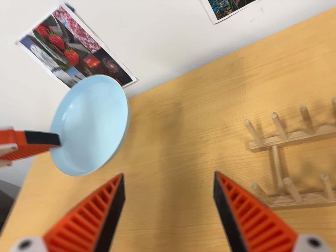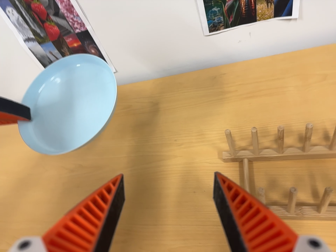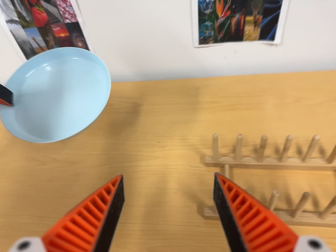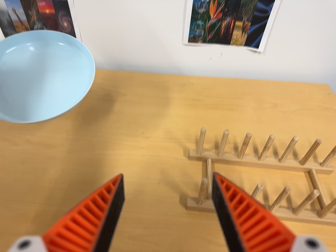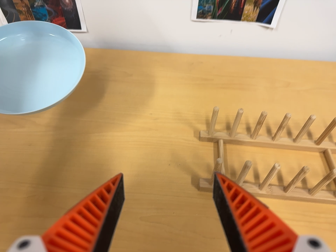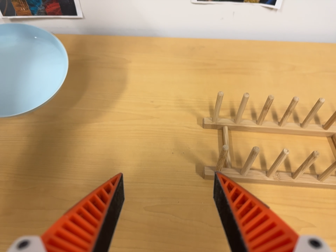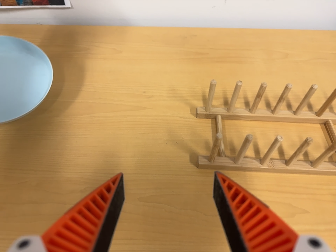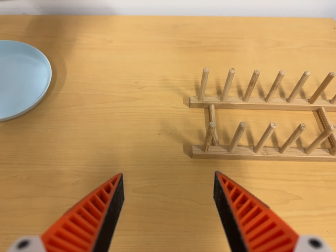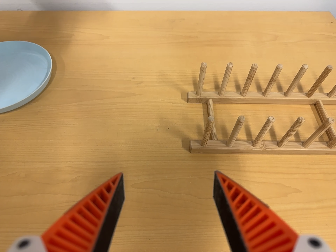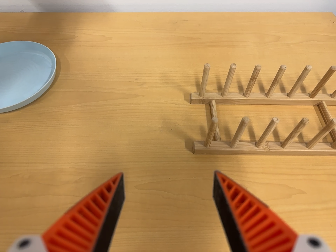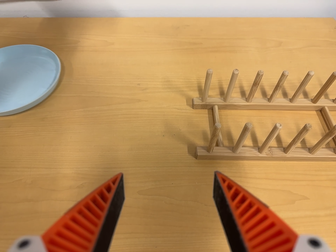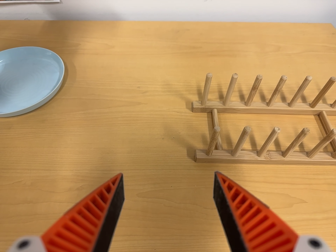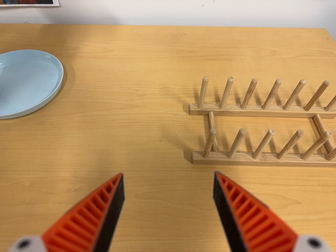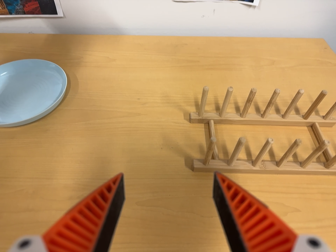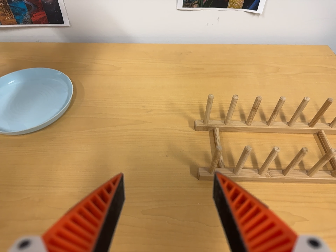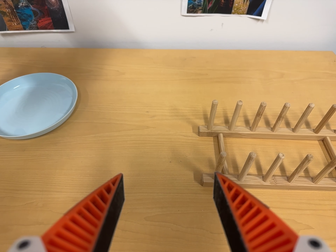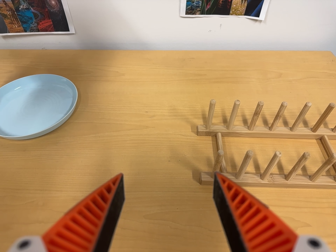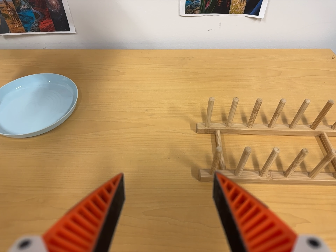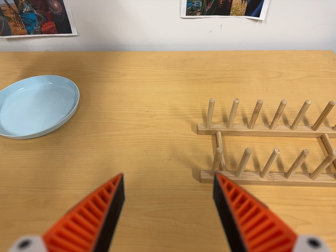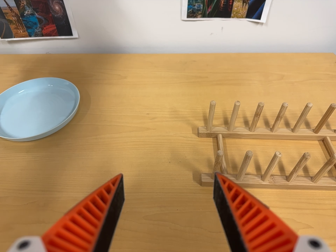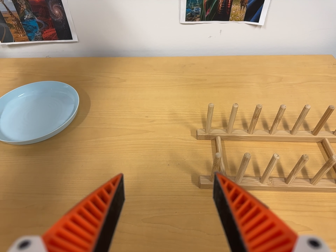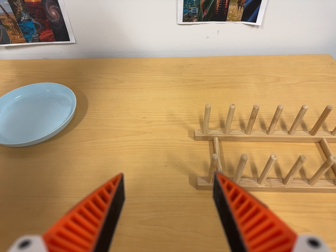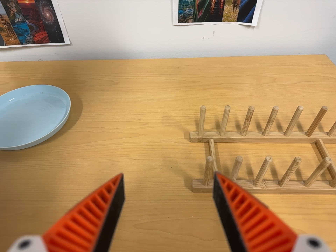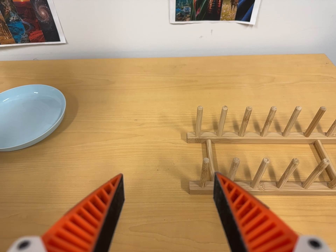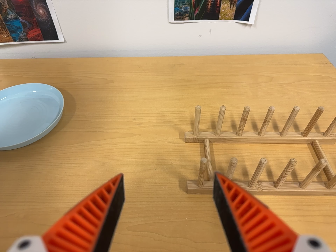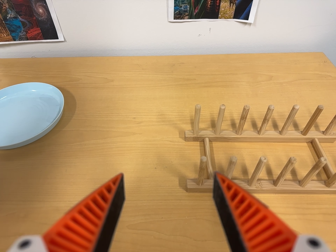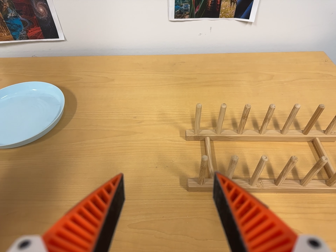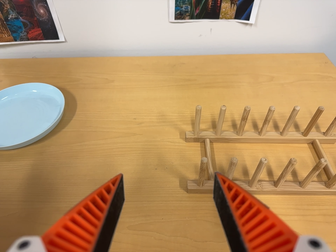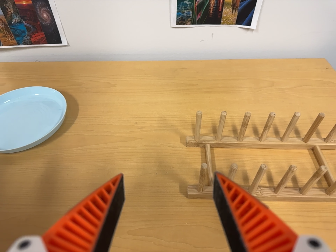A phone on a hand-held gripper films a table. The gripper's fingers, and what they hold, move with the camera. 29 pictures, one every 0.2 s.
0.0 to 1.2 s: The camera pans to its right by about 30 degrees. It travels to its left and toward the bottom of its view, about 18 cm. It rolls about its line of sight by about 20 degrees, and the scene rotates clockwise.
1.2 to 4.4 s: The camera shifts only a little, or ends up much as it began.
4.4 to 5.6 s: The camera keeps its place and its aim.
The film runs backward here.
